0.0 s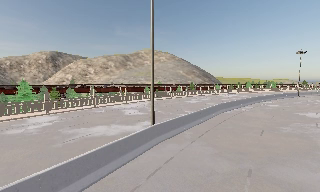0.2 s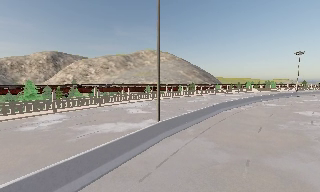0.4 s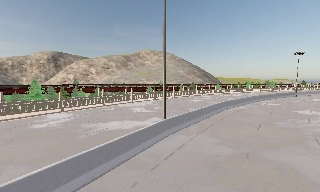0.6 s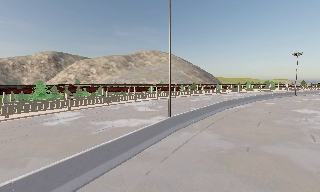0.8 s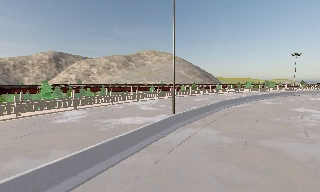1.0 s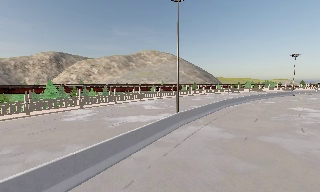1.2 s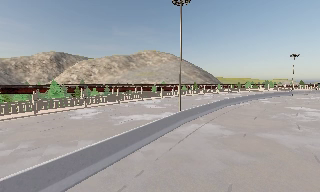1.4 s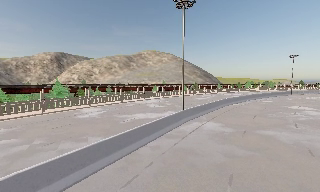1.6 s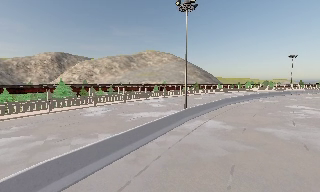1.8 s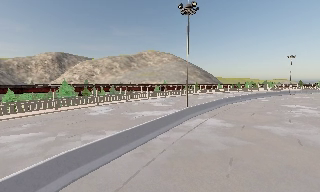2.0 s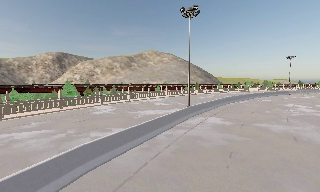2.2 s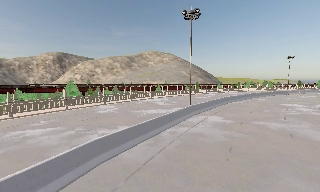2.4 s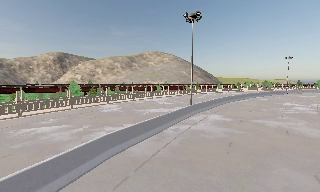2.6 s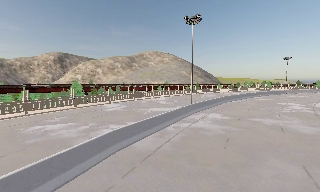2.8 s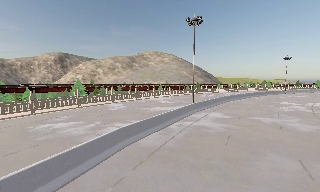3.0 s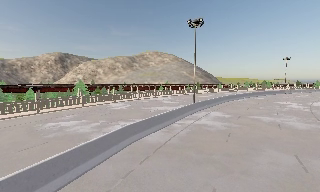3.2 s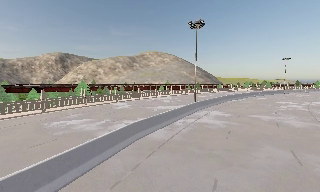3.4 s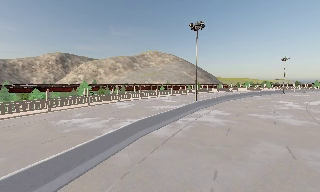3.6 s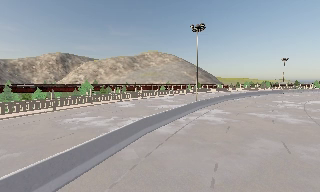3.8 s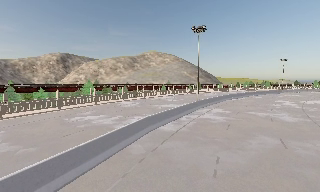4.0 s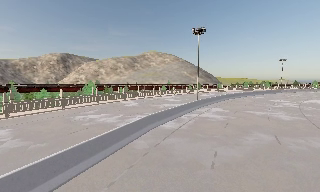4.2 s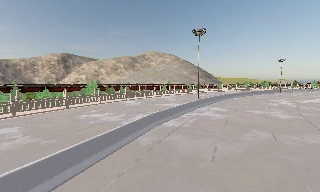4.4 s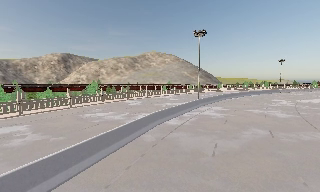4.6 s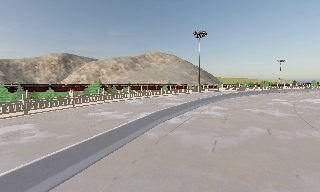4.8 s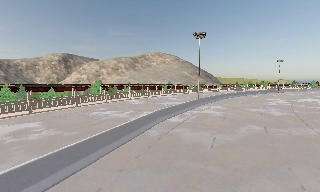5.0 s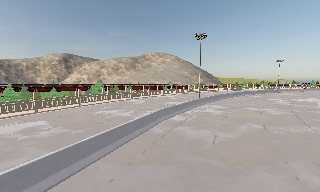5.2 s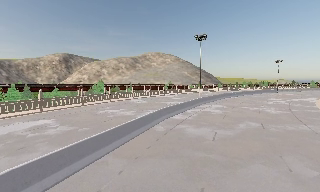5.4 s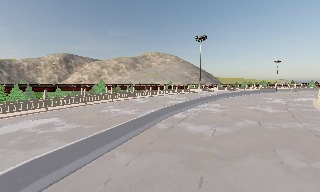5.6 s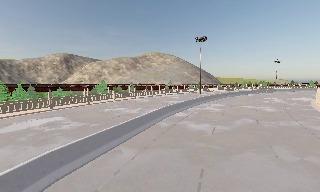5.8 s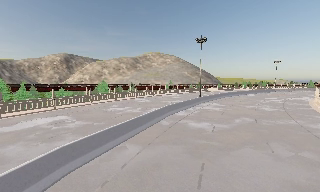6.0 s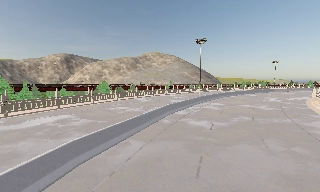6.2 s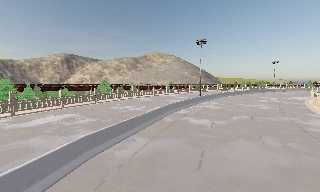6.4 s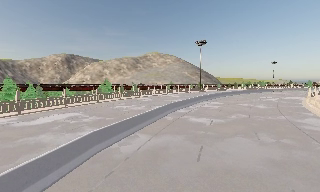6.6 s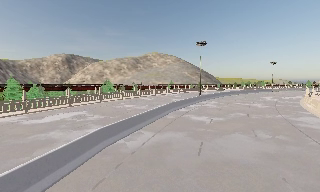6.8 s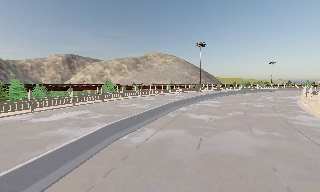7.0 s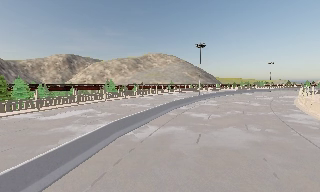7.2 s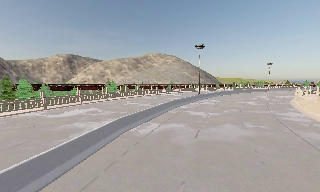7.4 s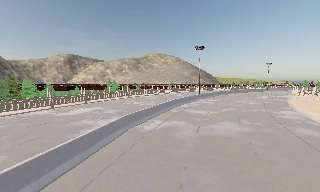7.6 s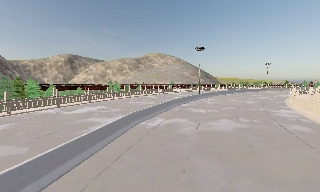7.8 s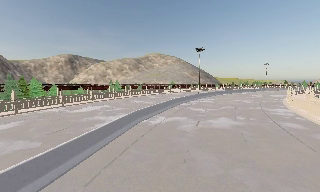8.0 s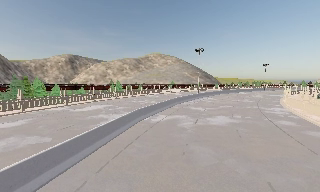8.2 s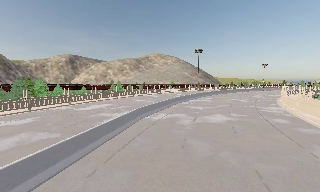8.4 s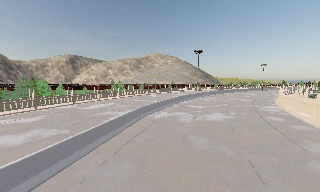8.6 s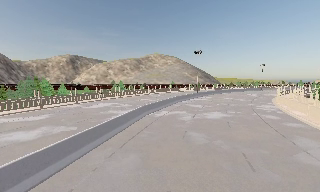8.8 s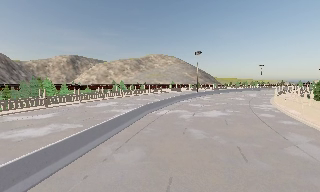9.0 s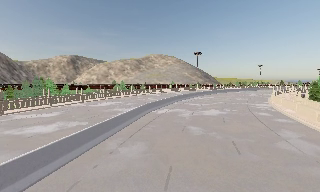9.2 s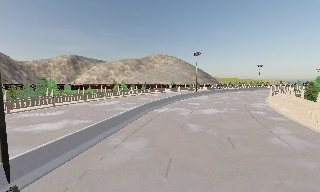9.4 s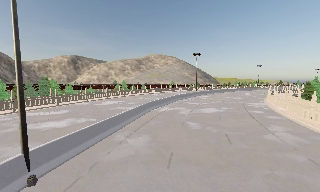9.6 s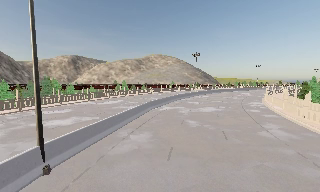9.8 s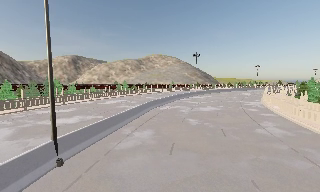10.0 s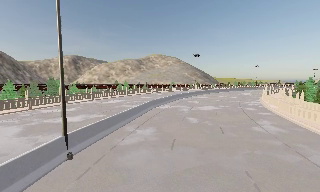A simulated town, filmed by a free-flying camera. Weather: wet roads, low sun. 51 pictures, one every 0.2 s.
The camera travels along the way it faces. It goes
backward.
0.0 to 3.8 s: The camera travels backward and to its left, about 15 m, so what stands in front gets smaller.
3.8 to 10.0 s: The camera travels backward, about 25 m, so what stands in front gets smaller.
The film runs backward here.
